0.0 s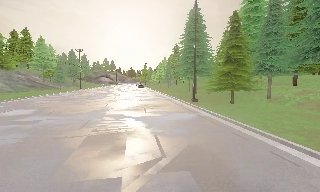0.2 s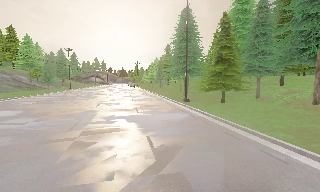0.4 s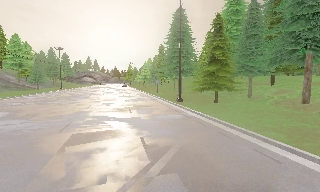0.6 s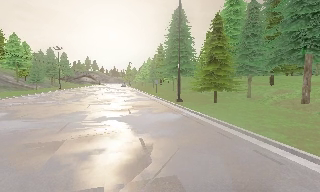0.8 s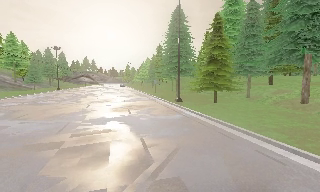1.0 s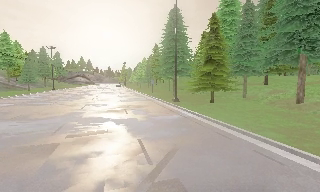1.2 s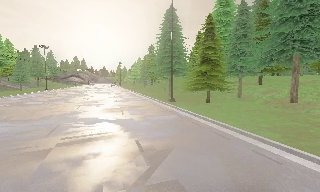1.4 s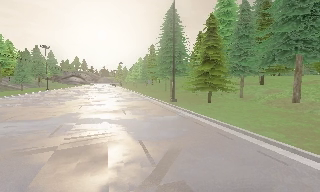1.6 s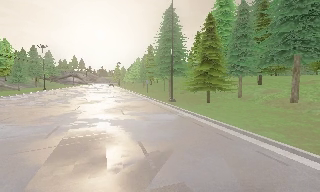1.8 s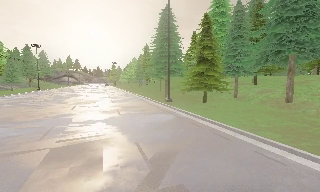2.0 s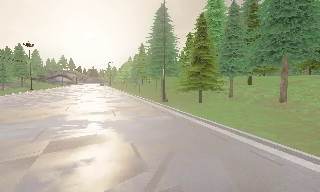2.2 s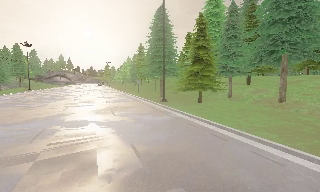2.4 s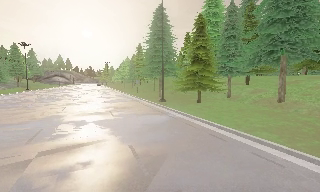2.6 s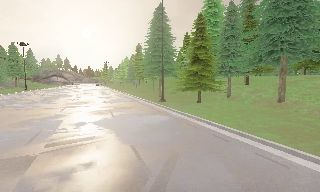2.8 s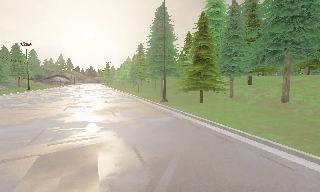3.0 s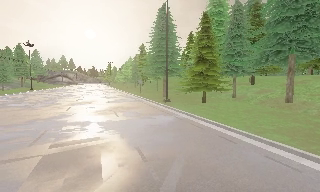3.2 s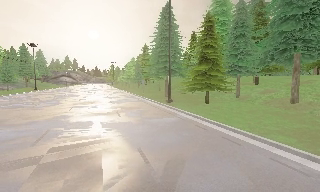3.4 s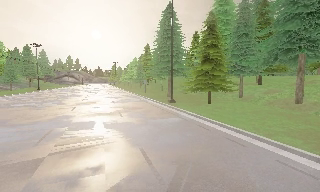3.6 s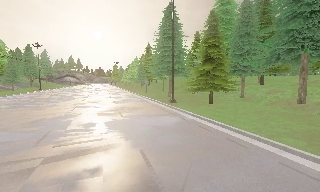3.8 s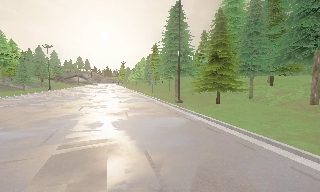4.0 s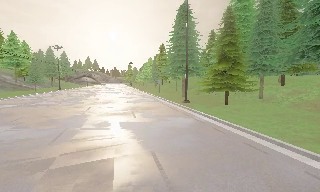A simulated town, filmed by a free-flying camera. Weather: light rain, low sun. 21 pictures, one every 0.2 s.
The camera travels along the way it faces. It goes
forward.
0.0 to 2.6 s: The camera swings to its right by about 15 degrees, and the scene slides to the left. It travels forward and to its left, about 1 m, so what stands in front looms larger.
2.6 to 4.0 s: The camera travels forward, about 0.5 m, so what stands in front looms larger.
The film runs forward here.
